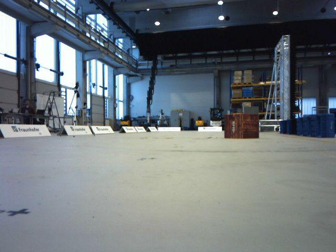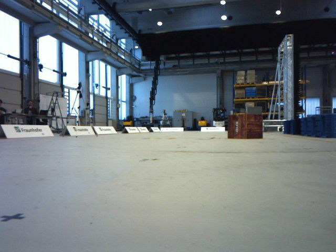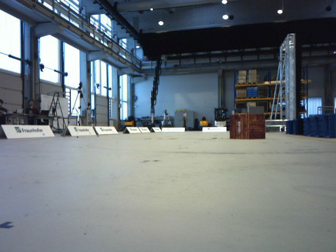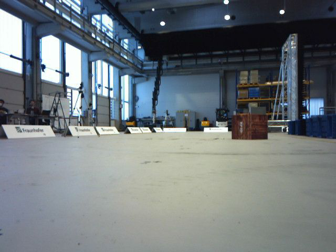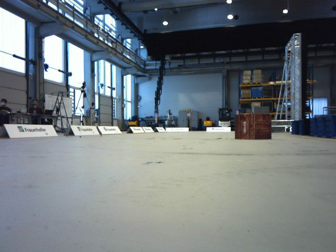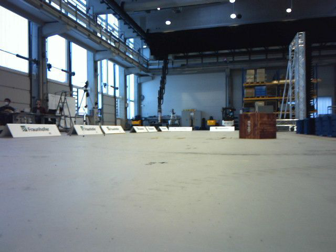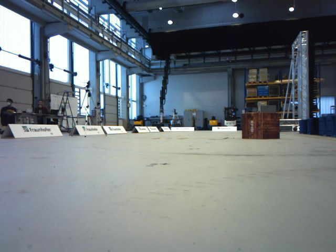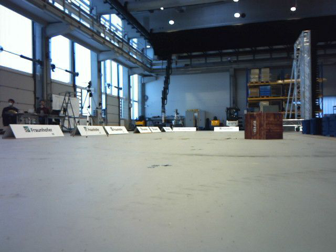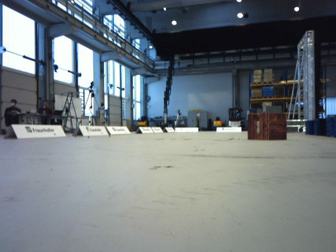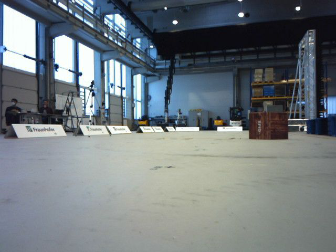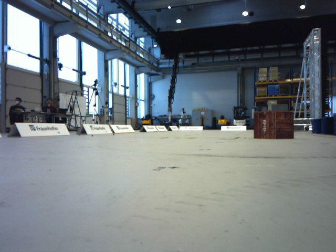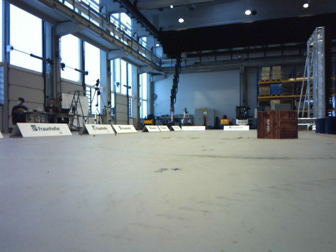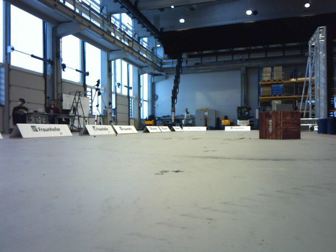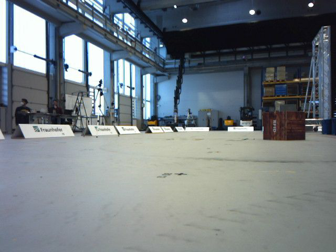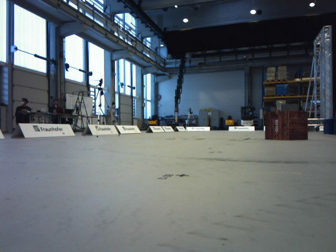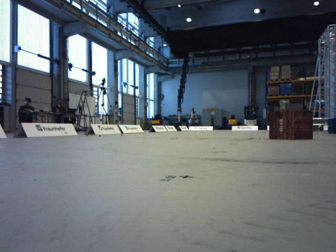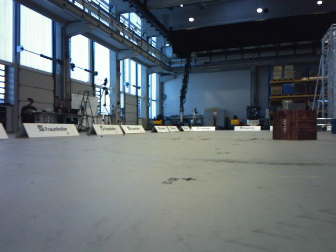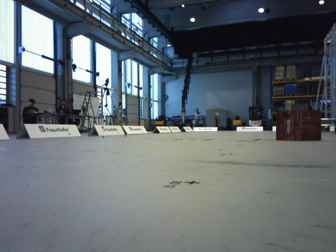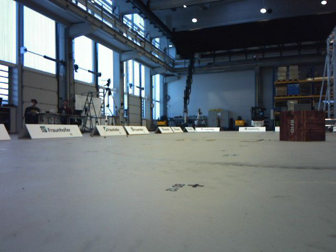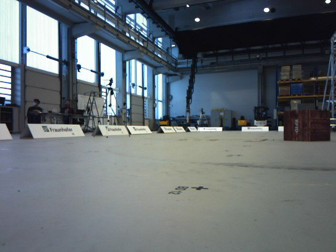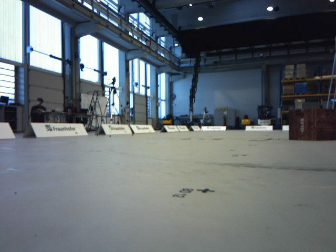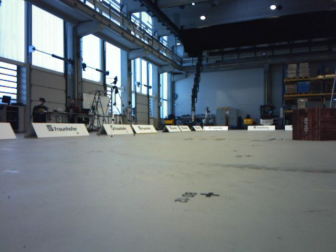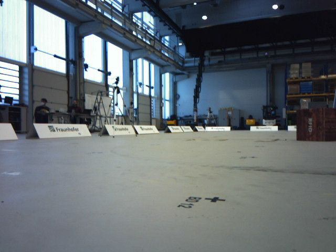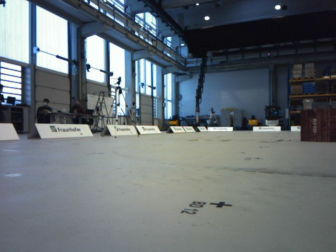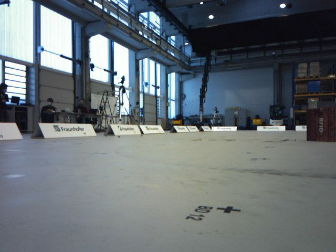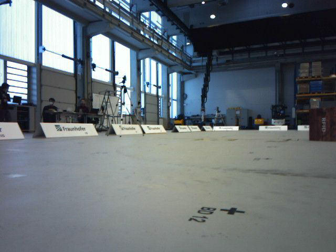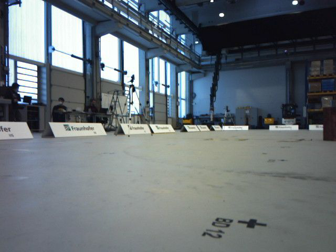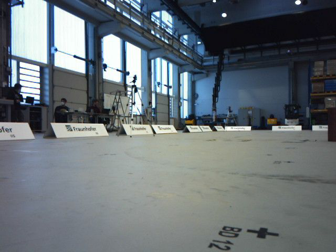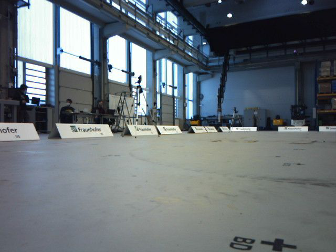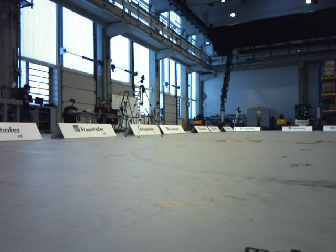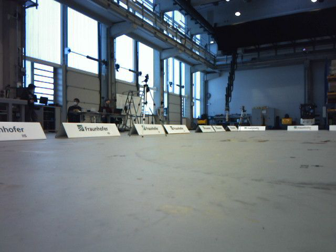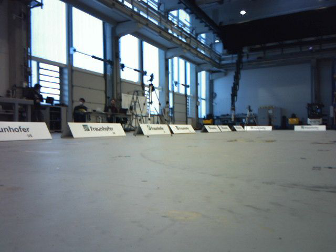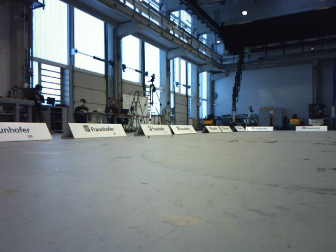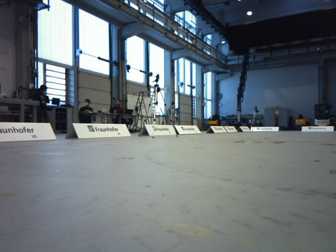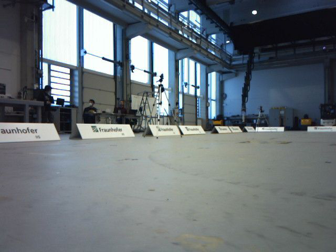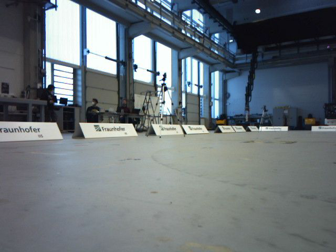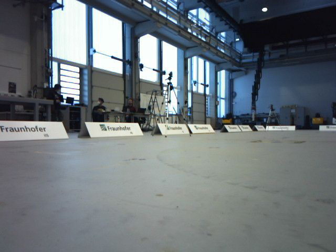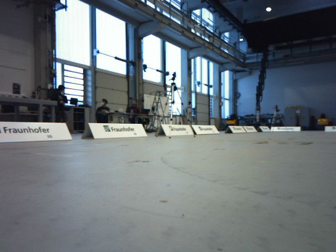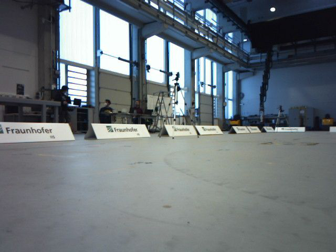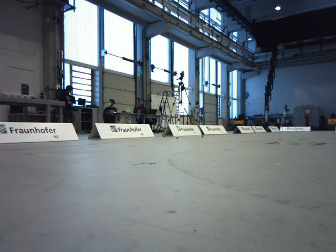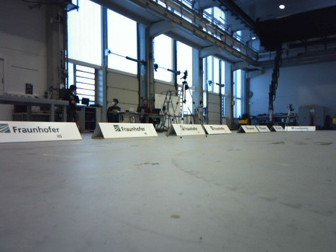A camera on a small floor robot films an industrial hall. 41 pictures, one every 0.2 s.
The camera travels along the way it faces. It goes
forward.
0.0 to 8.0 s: The scene slides to the right, as the camera pans about 25 degrees to its left. It travels forward, about 1.6 m, so what stands in front looms larger.
The film runs forward here.
